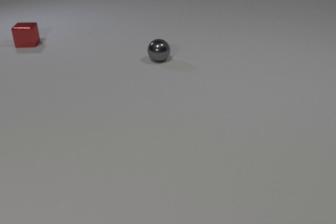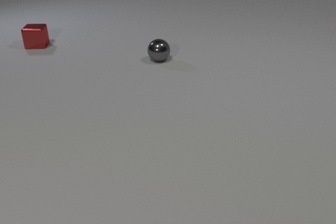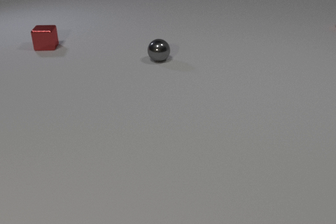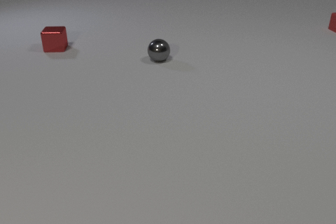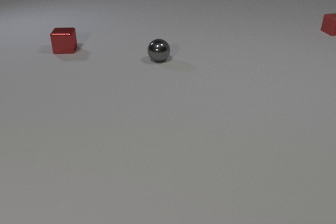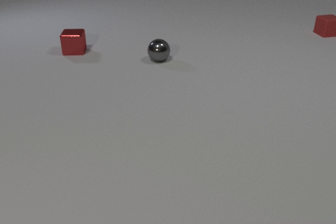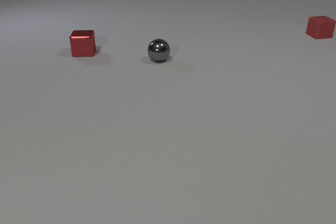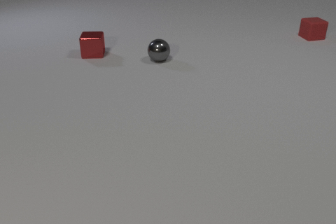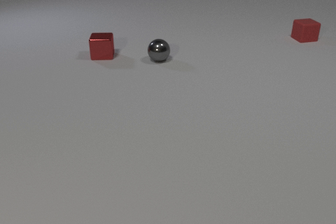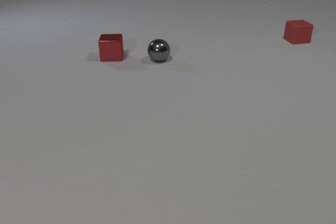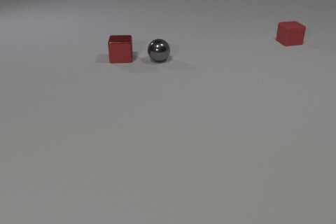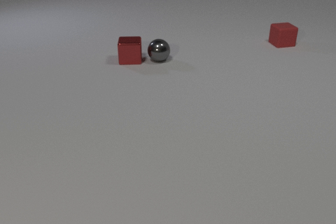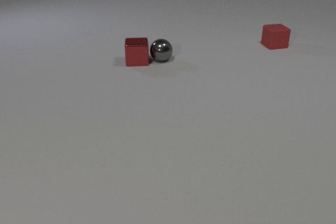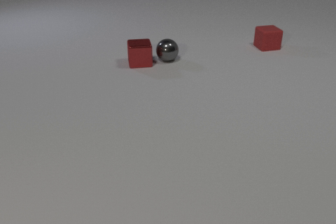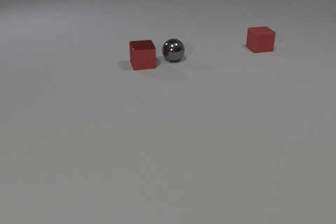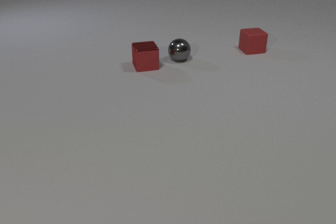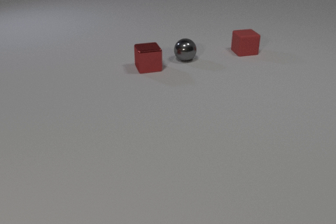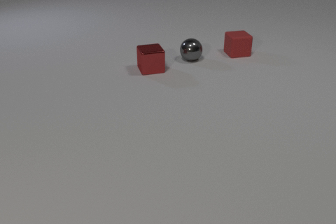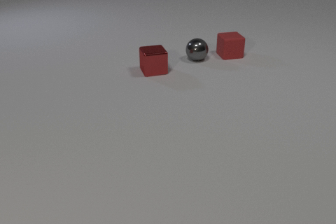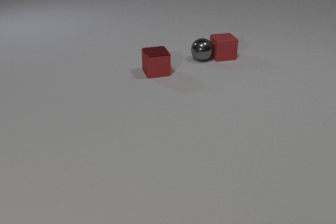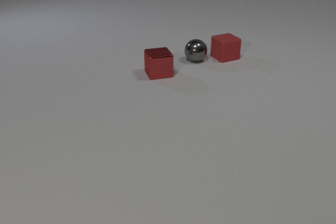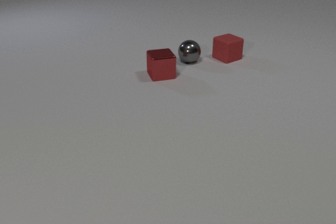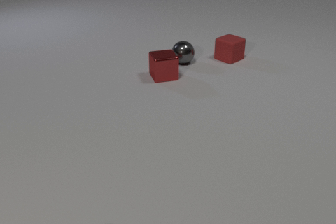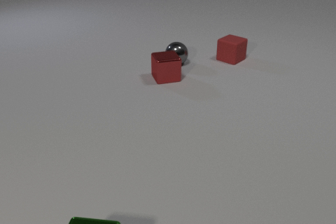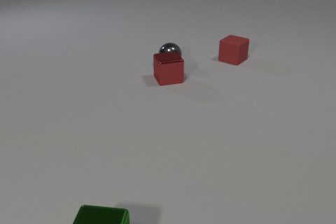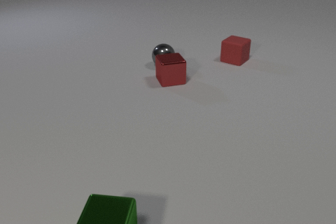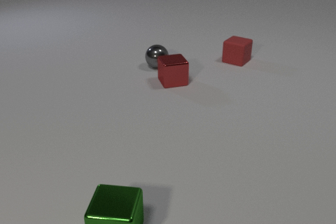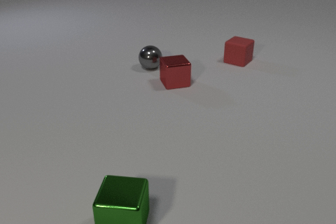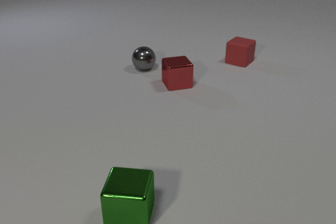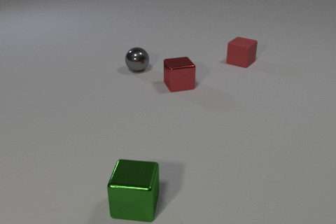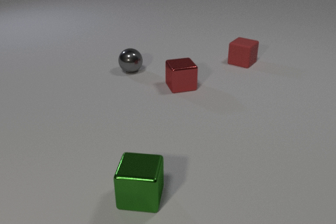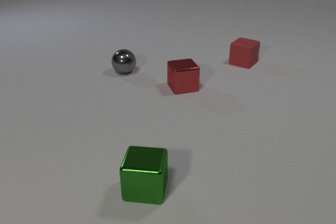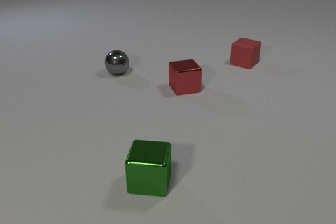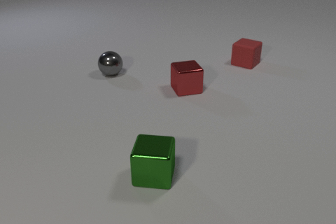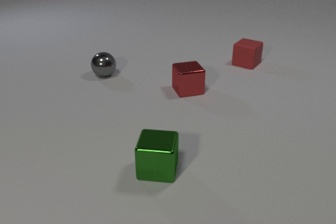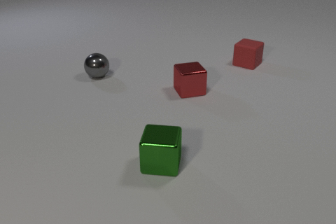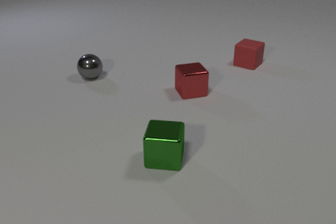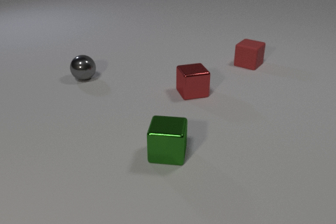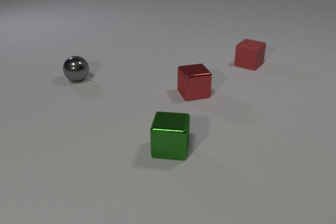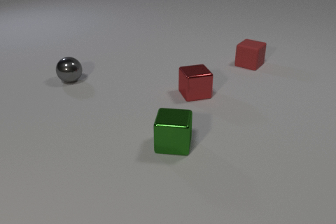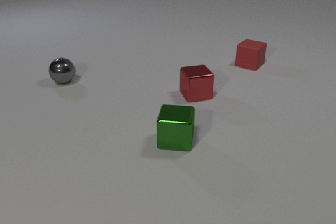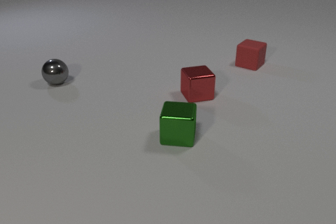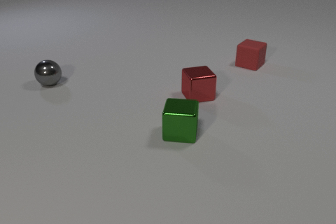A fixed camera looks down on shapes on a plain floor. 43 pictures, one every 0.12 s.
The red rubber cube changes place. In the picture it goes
toward the camera.
0.00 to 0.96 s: The red metal cube slides to the right and toward the camera. The red rubber cube comes in at the right edge, slides toward the camera and to the left.
0.96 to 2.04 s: The red metal cube slides to the right and toward the camera. The gray metal sphere rolls to the right. The red rubber cube slides to the left and toward the camera. The red metal cube and the gray metal sphere collide.
2.04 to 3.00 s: The red metal cube slides toward the camera and to the right. The gray metal sphere rolls to the left and toward the camera. The green metal cube comes in at the bottom edge, slides away from the camera and to the right. The red rubber cube slides toward the camera, spins counterclockwise seen from above by about 45 degrees, its near face sliding to the right. The gray metal sphere and the red rubber cube collide.
3.00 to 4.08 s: The red metal cube slides toward the camera and to the right. The gray metal sphere rolls to the left. The green metal cube slides away from the camera and to the right. The red rubber cube slides to the right and toward the camera.
4.08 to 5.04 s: The red metal cube slides toward the camera and to the right. The gray metal sphere rolls to the left. The green metal cube slides away from the camera.
What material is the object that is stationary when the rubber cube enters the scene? metal.
How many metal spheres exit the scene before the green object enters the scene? 0.
How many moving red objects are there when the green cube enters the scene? 2.
